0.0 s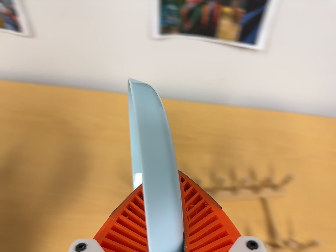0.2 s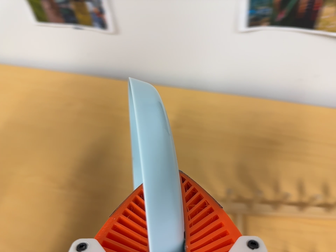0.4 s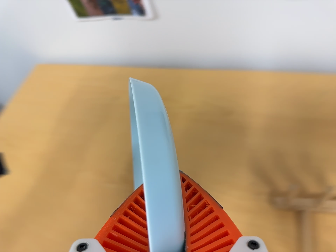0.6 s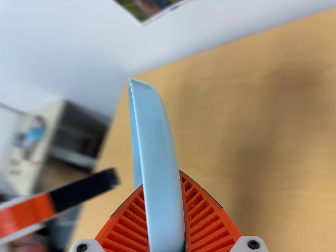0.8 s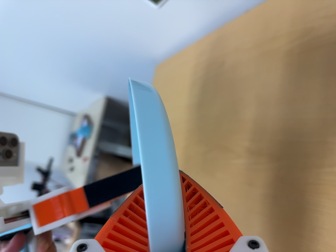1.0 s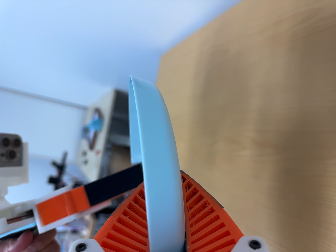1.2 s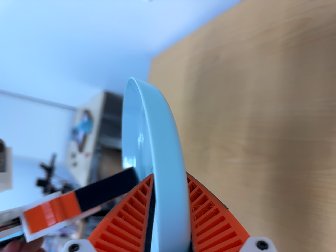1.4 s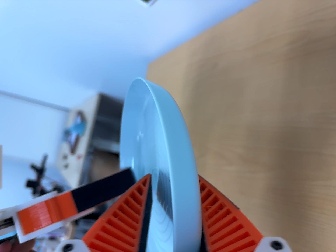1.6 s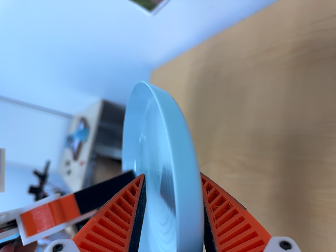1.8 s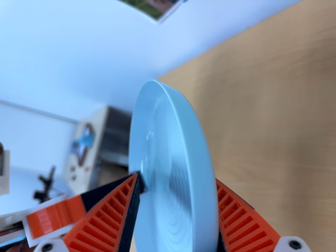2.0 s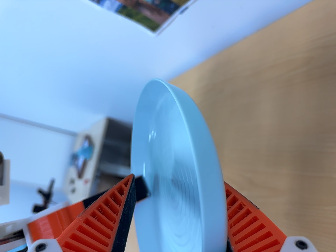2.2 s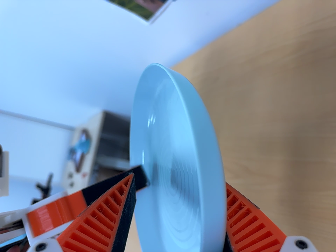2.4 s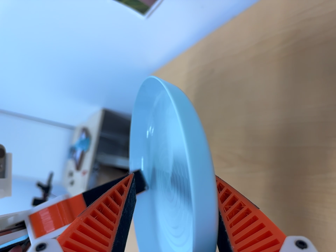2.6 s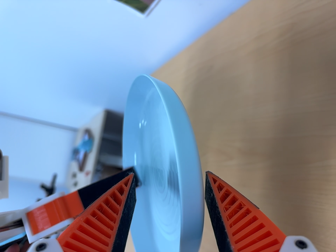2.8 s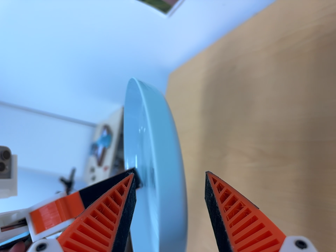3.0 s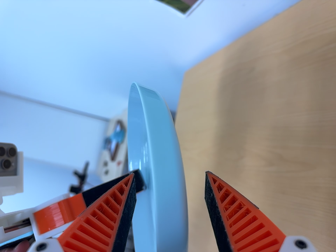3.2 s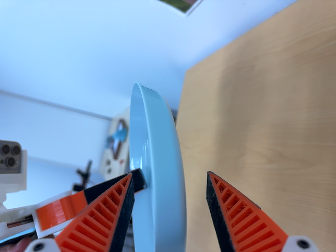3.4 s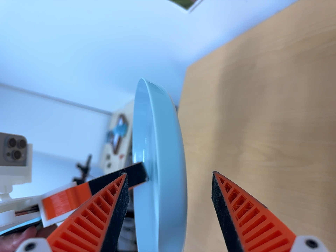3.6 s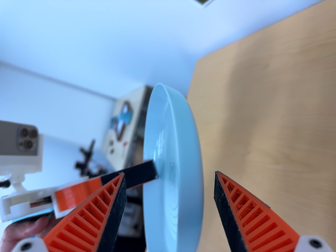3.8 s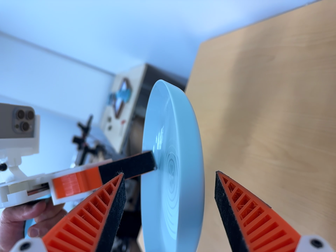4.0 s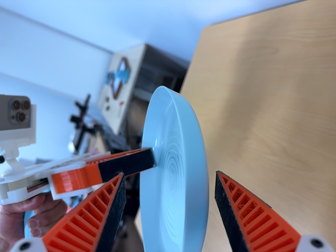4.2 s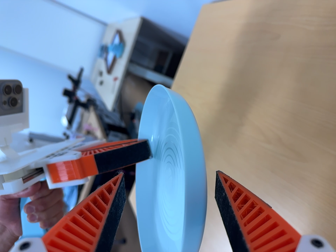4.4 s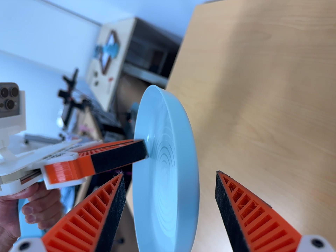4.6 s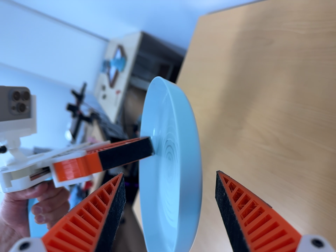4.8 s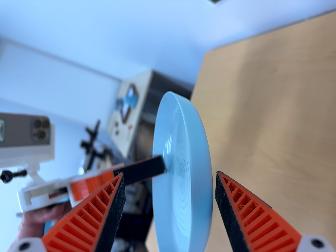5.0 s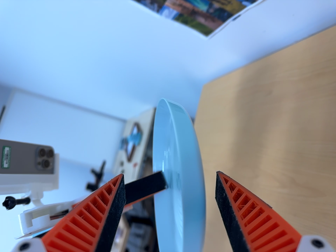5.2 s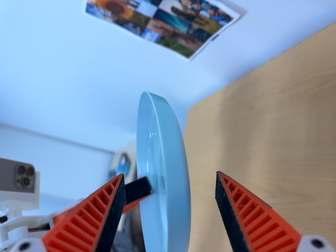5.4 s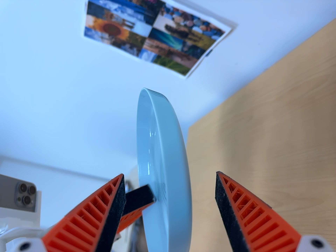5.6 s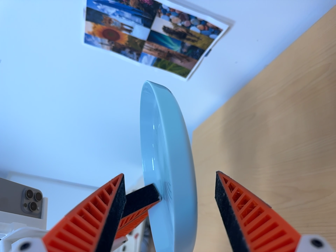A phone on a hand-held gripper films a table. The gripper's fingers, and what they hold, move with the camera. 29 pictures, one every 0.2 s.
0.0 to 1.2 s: The camera pans to its left by about 65 degrees. It travels forward and to its right, about 16 cm. Its aim tips toward the bottom of its view by about 10 degrees, and the scene shifts upward. It rolls about its line of sight by about 20 degrees, and the scene rotates counterclockwise.
1.2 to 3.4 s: The camera shifts only a little, or ends up much as it began.
3.4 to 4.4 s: The camera travels toward the top of its view, about 10 cm. Its aim tips toward the bottom of its view by about 20 degrees. It rolls about its line of sight by about 10 degrees, and the scene rotates clockwise.
4.4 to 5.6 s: The camera travels toward the bottom of its view, about 16 cm. Its aim tips toward the top of its view by about 40 degrees. It rolls about its line of sight by about 15 degrees, and the scene rotates counterclockwise.
The film runs backward here.
